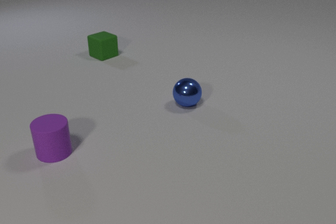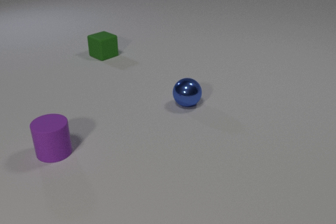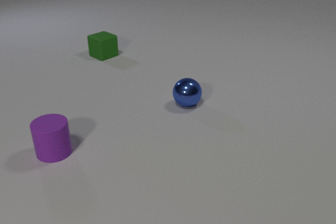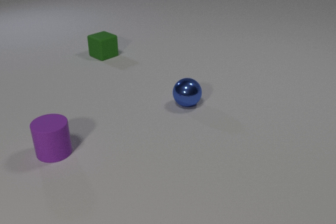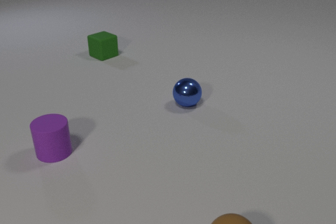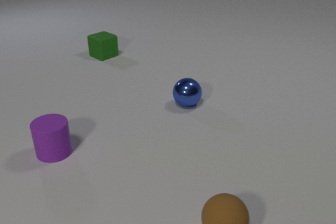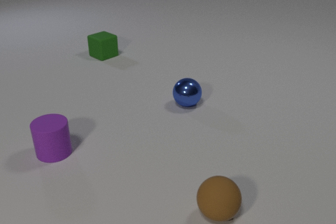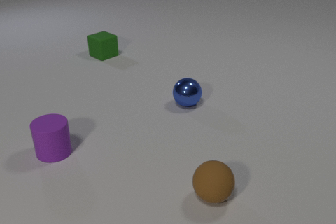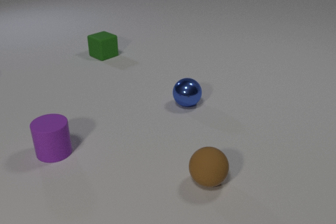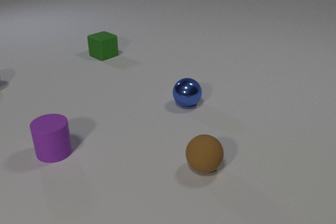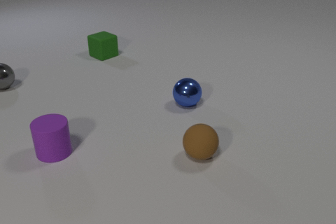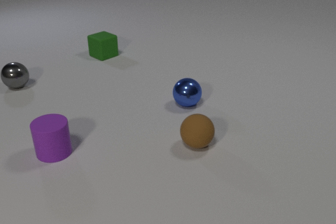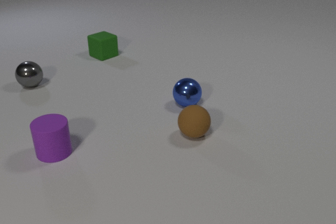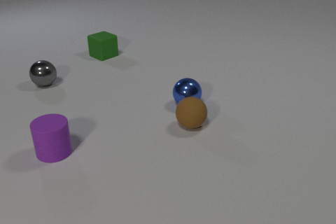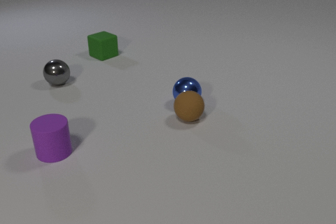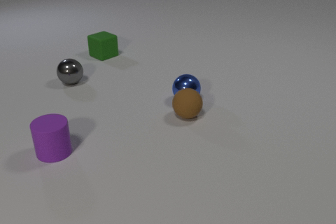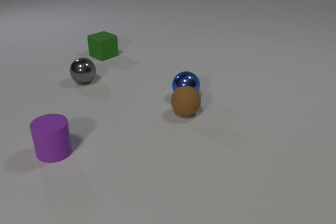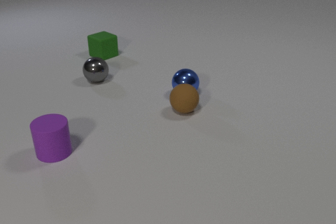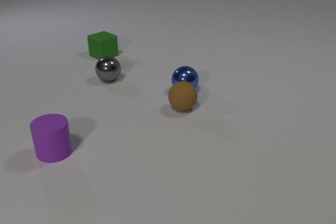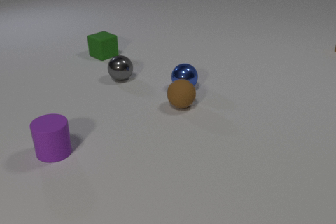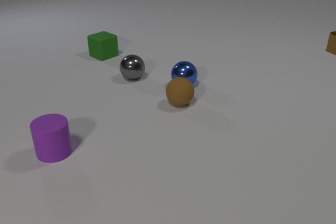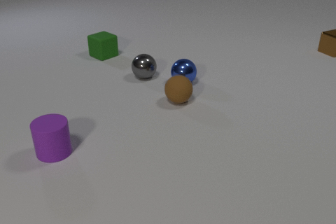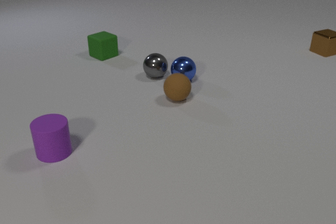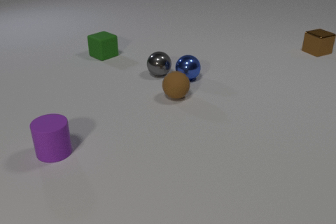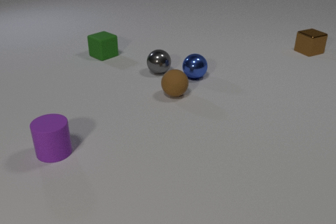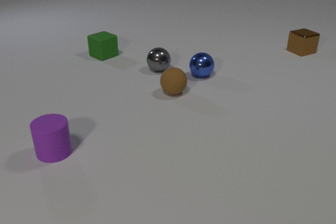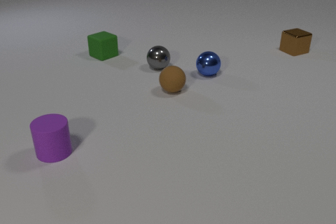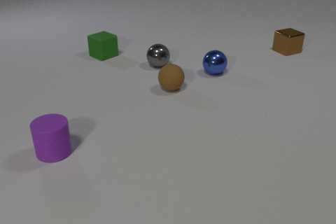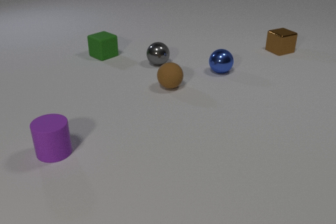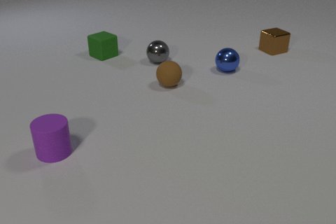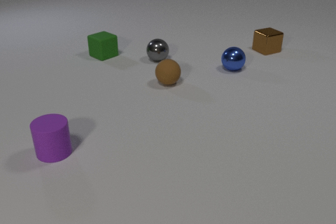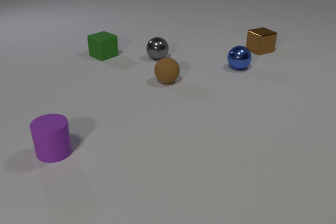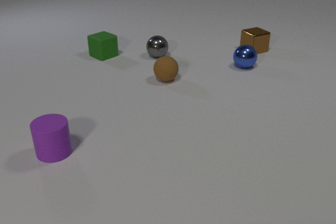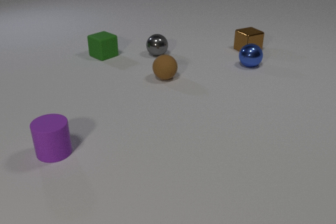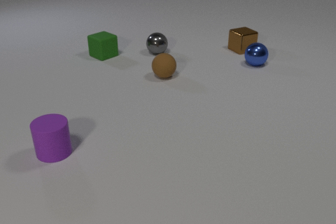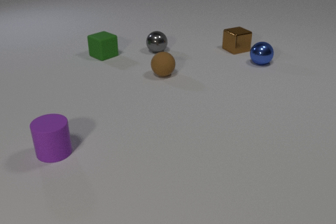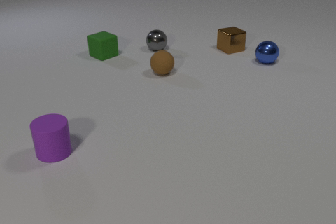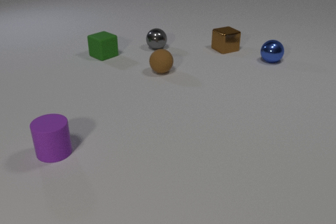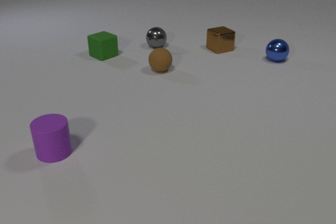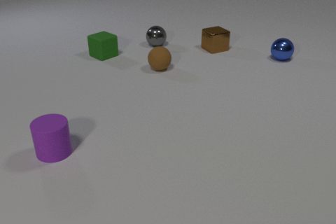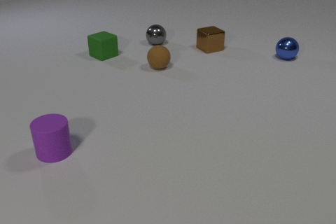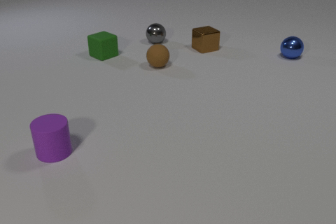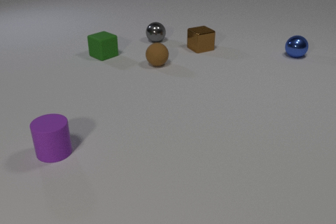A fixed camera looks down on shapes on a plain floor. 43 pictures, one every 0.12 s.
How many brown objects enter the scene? 2.
Are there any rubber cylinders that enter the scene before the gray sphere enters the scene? no.
How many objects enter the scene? 3.
0.00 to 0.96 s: The brown rubber sphere comes in at the bottom edge, rolls away from the camera.
0.96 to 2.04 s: The brown rubber sphere rolls away from the camera. The blue metal sphere rolls away from the camera. The gray metal sphere comes in at the left edge, rolls to the right. The brown rubber sphere and the blue metal sphere collide.
2.04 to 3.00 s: The brown rubber sphere rolls away from the camera. The blue metal sphere rolls away from the camera. The brown metal cube comes in at the right edge, slides to the left. The gray metal sphere rolls to the right. The blue metal sphere and the gray metal sphere collide.
3.00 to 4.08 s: The brown rubber sphere rolls away from the camera. The blue metal sphere rolls to the right and away from the camera. The brown metal cube slides to the left. The gray metal sphere rolls away from the camera.
4.08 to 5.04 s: The brown rubber sphere rolls away from the camera. The blue metal sphere rolls to the right and away from the camera. The brown metal cube slides to the left. The gray metal sphere rolls away from the camera.
